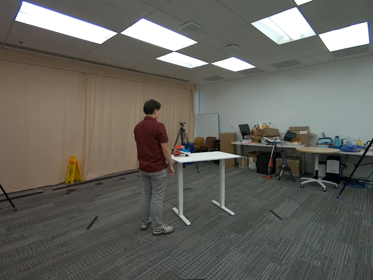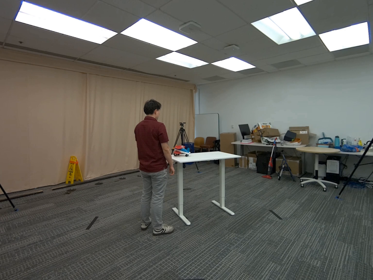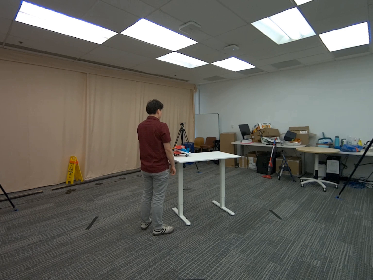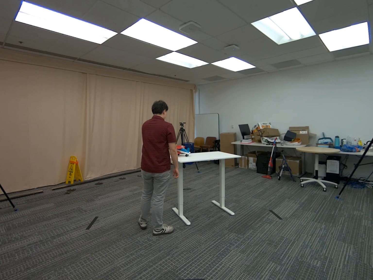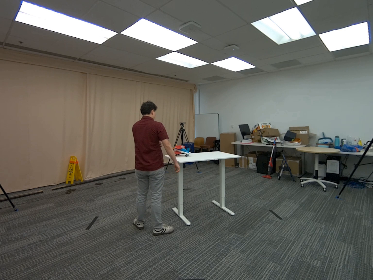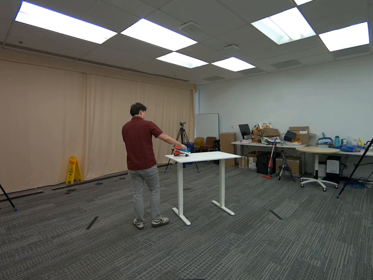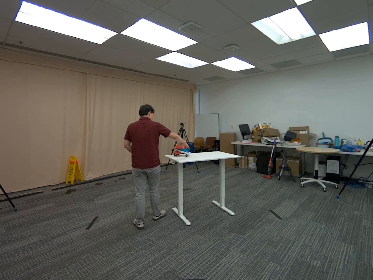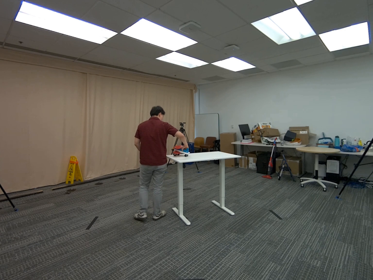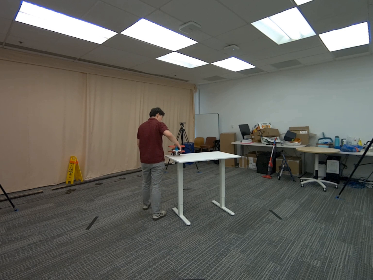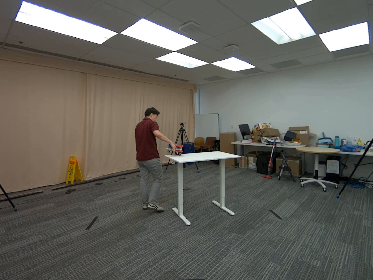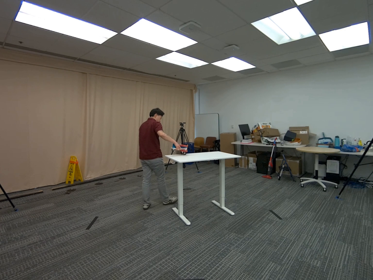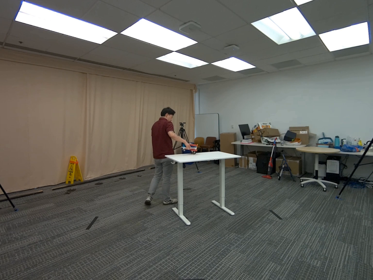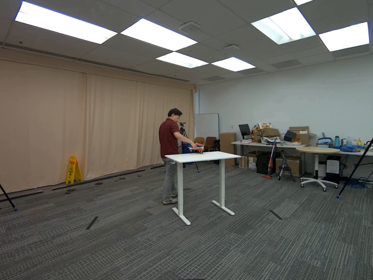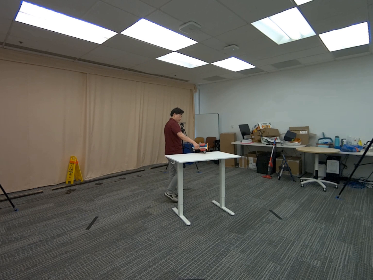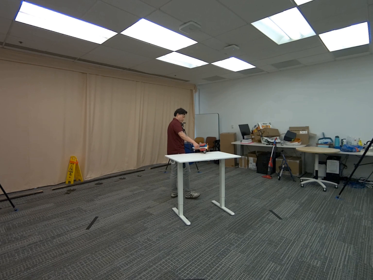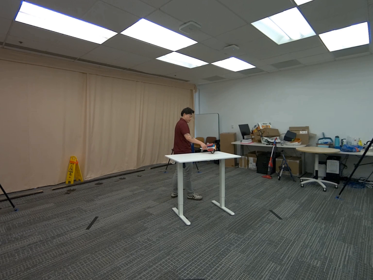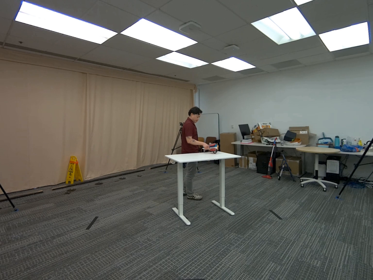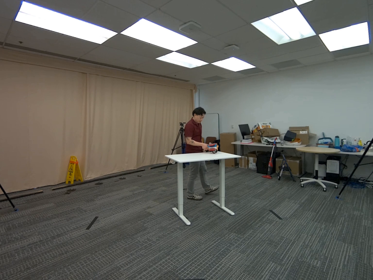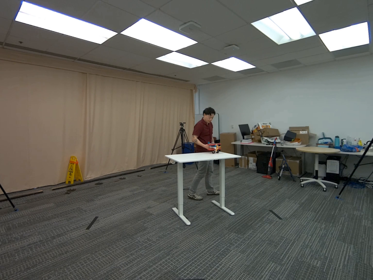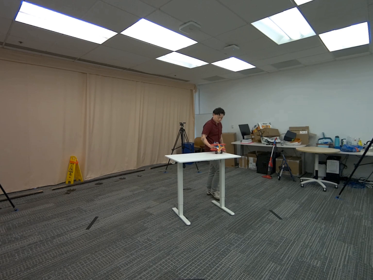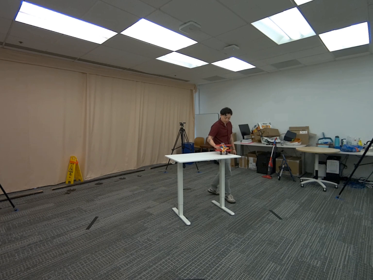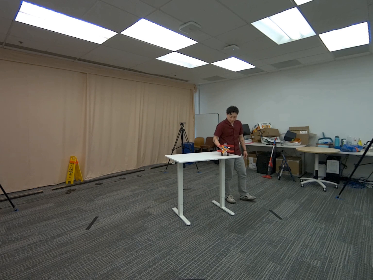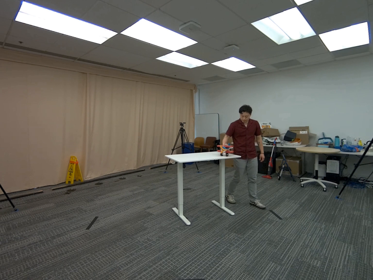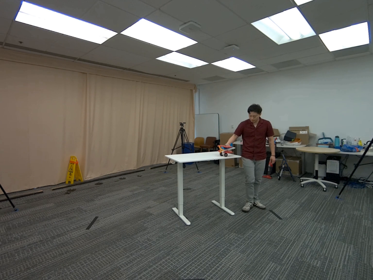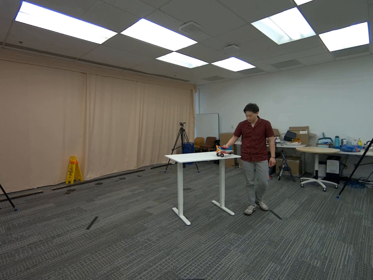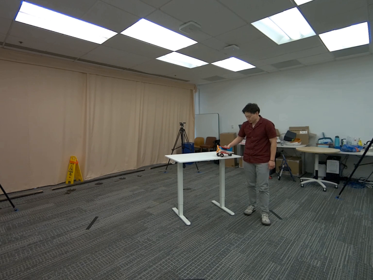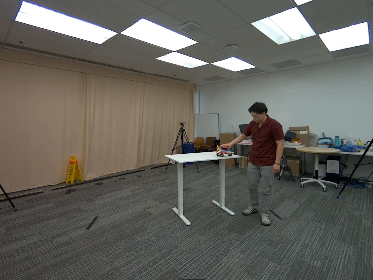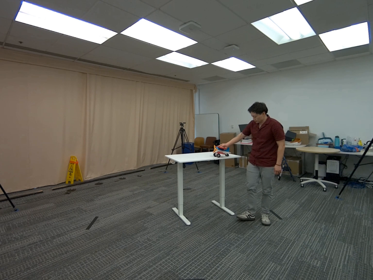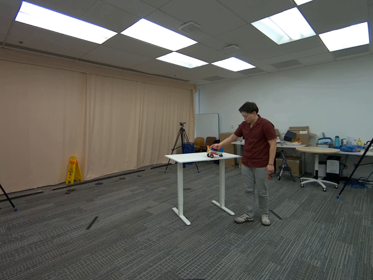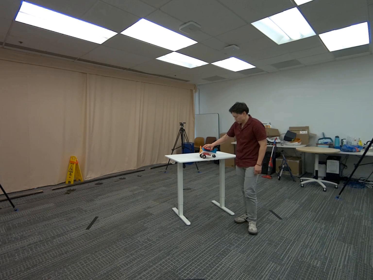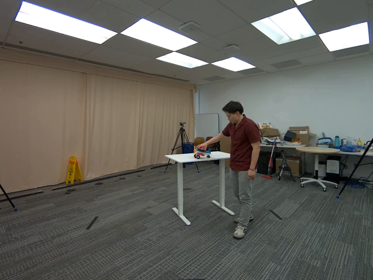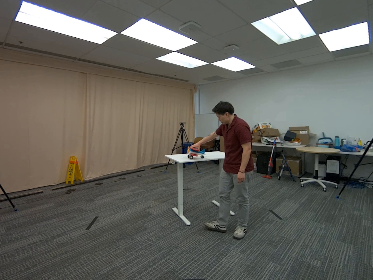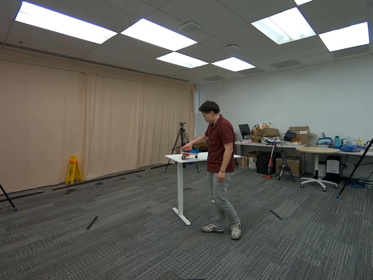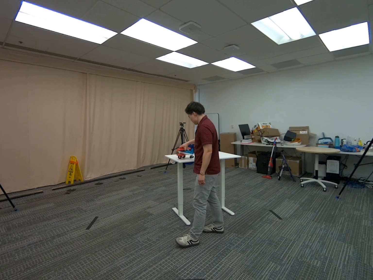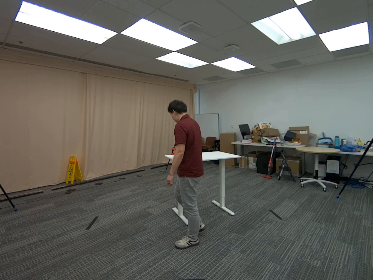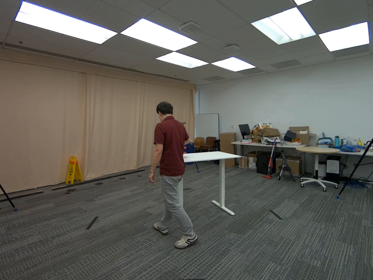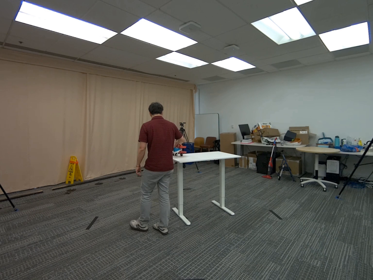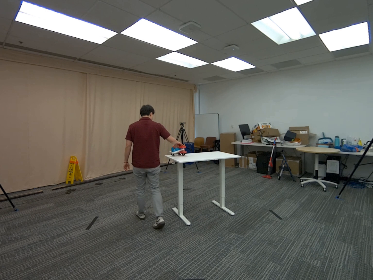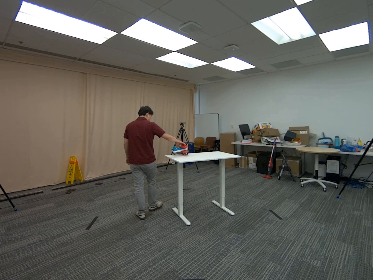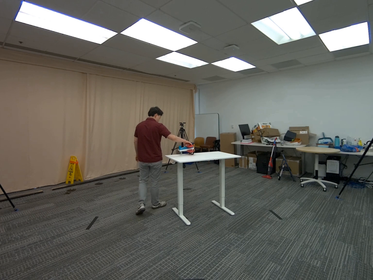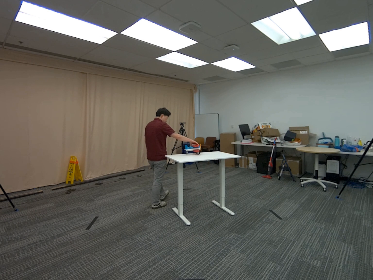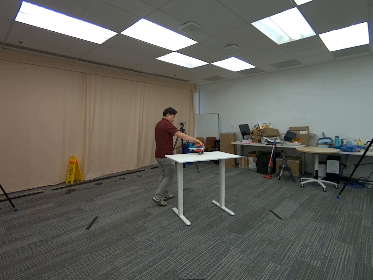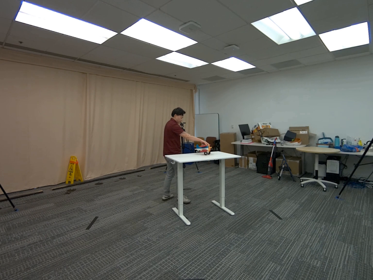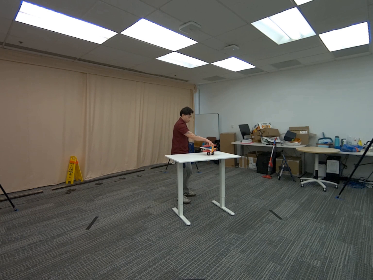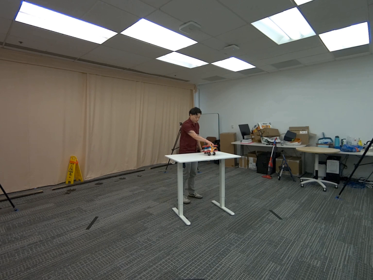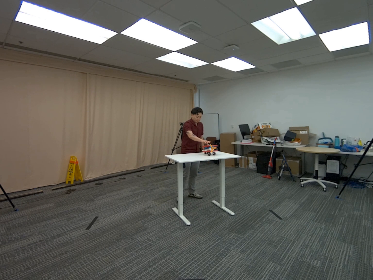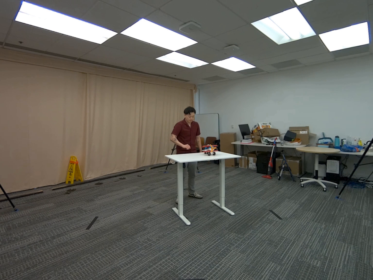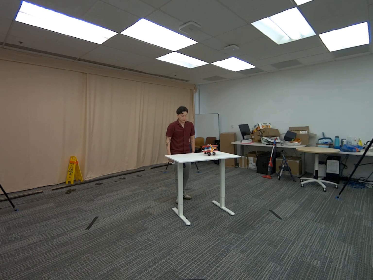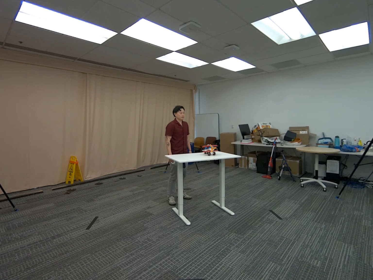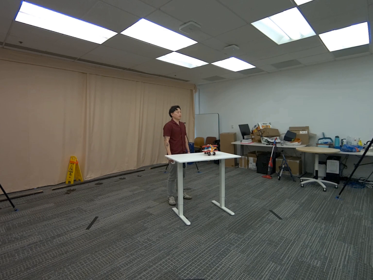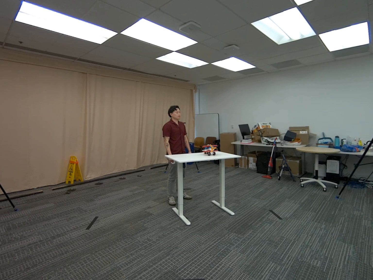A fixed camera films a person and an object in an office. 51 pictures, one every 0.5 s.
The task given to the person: Walk to the airplane on the white desk, place your right hand on the plane and roll it around the desk until finished.
